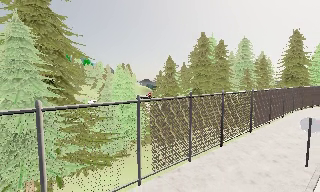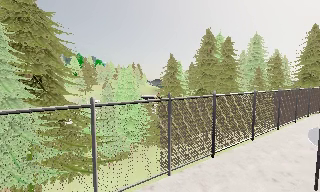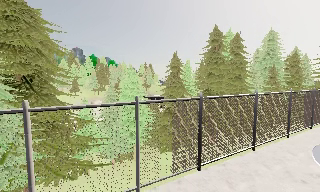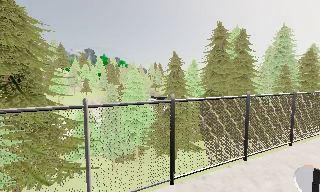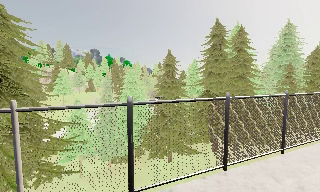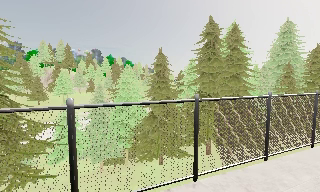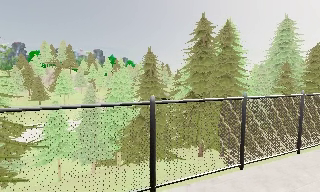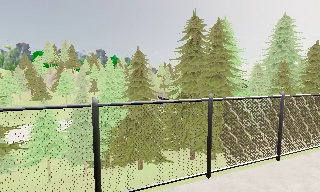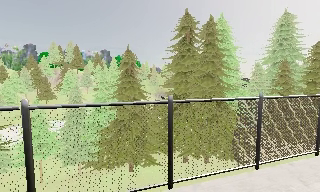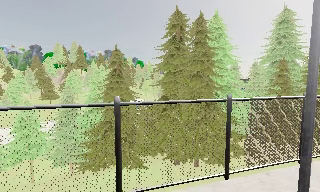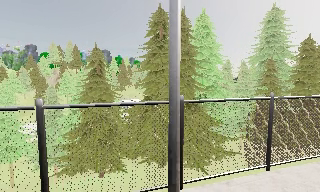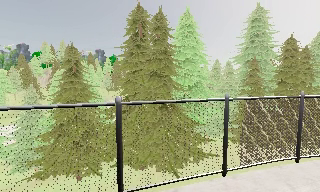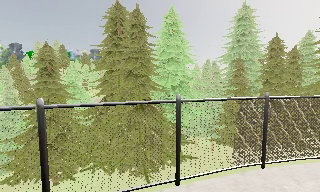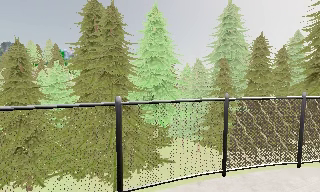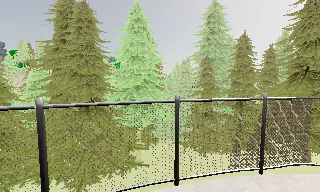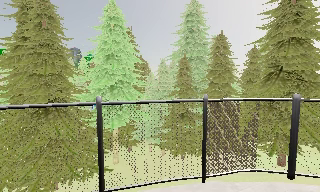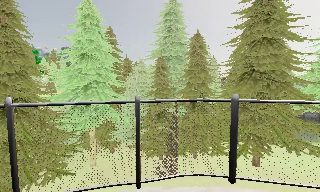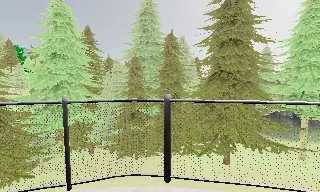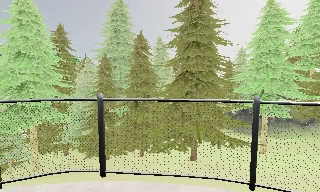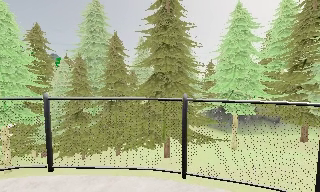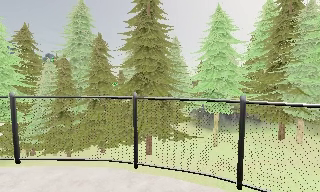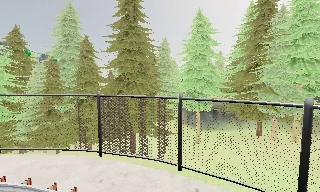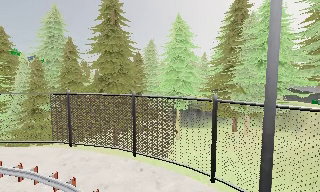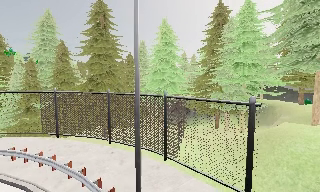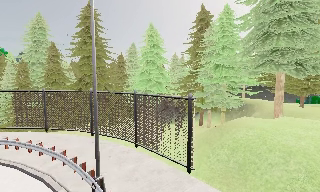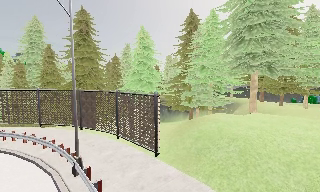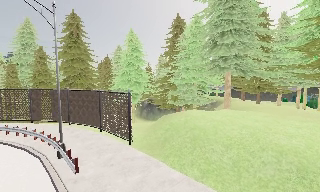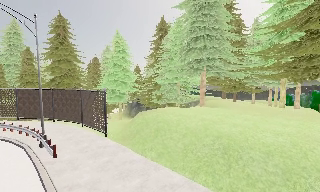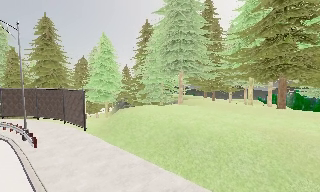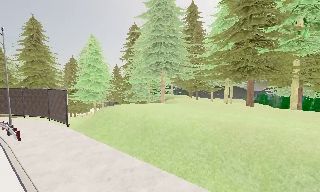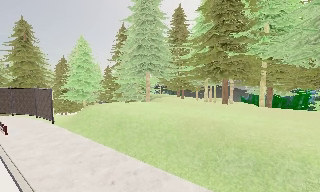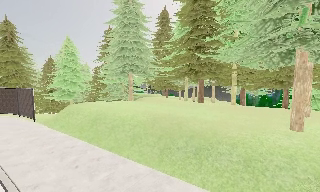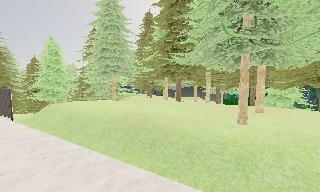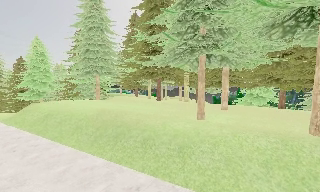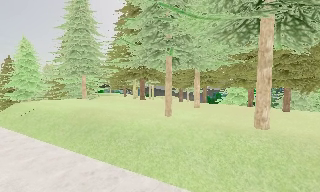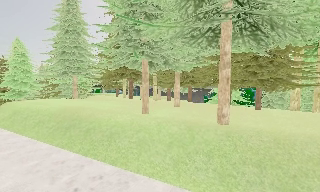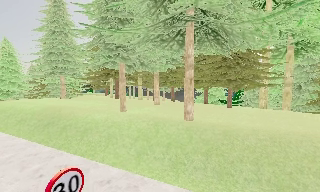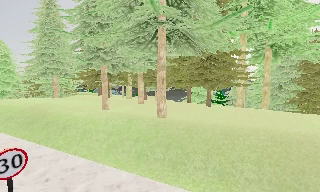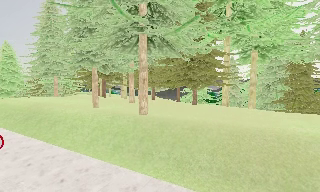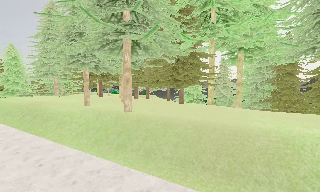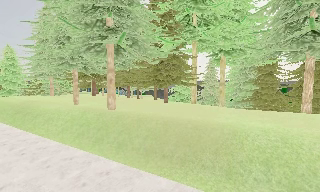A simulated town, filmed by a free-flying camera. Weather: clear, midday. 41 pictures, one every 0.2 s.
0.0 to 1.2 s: The camera pans to its left, which is counterclockwise from overhead, by about 15 degrees. It travels to its right and forward, about 11 m, so close, fixed things drift to the left.
1.2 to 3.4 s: The camera travels to its right, about 20 m, so close, fixed things drift to the left.
3.4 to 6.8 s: The camera pans to its right, which is clockwise from overhead, by about 35 degrees. It travels to its right and backward, about 35 m, so close, fixed things drift to the left.
6.8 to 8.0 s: The camera travels to its right and backward, about 12 m, so close, fixed things drift to the left.
The film runs backward here.
